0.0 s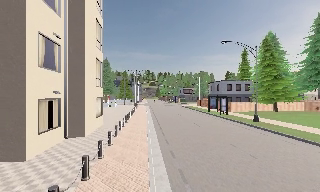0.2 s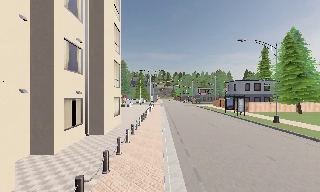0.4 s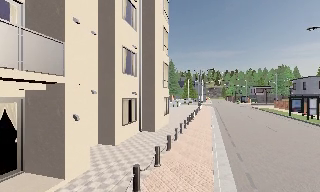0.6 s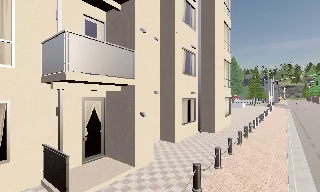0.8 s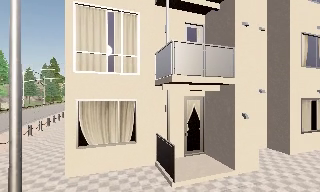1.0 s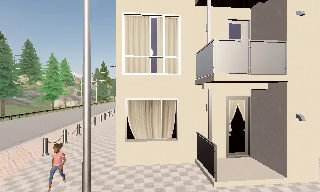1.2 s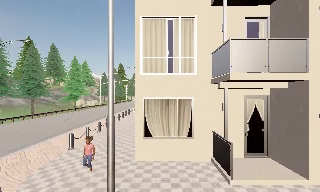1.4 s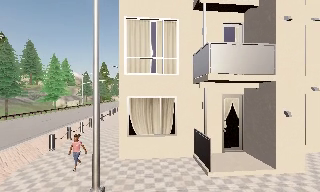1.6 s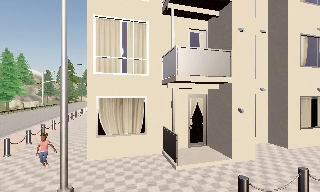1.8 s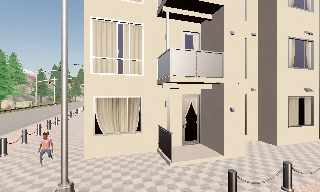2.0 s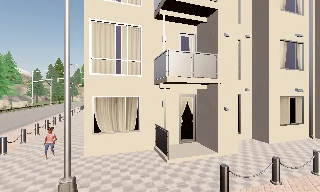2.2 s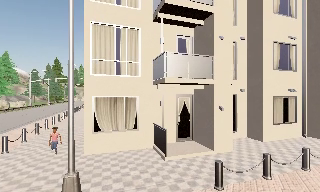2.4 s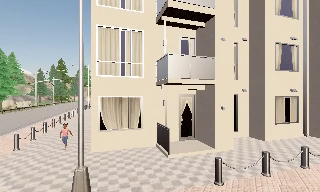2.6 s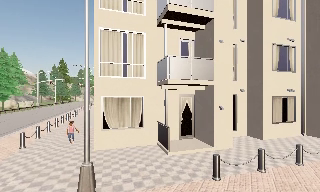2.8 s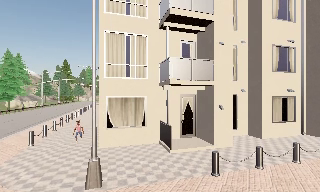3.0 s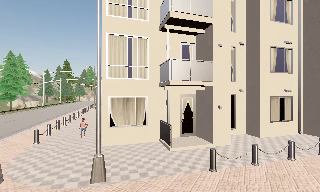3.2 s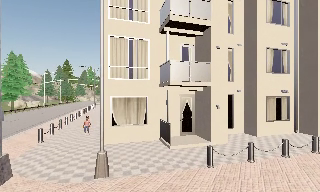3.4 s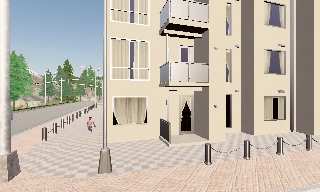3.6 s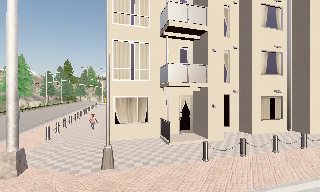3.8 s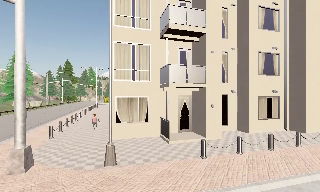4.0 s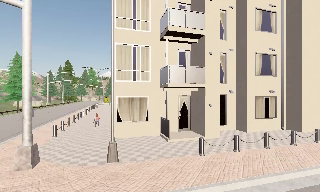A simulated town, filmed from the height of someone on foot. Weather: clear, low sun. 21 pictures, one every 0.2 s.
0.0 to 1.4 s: The camera swings to its left by about 90 degrees, and the scene slides to the right. It travels backward, about 1.5 m.
1.4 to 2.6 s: The camera pans to its right, which is clockwise from overhead, by about 10 degrees. It travels backward, about 1.5 m, so what stands in front gets smaller.
2.6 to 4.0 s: The camera travels backward, about 2 m, so what stands in front gets smaller.
The film runs backward here.
